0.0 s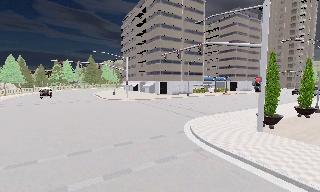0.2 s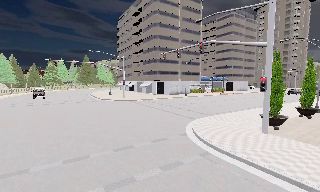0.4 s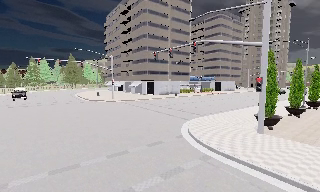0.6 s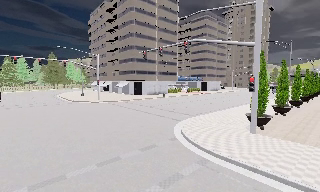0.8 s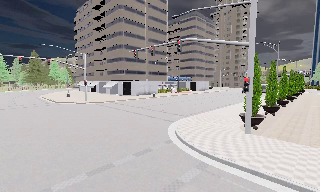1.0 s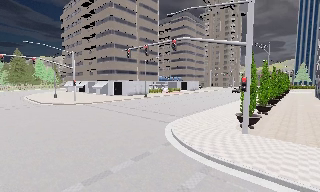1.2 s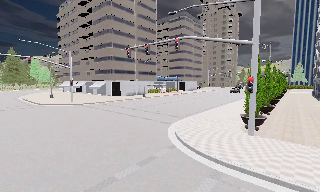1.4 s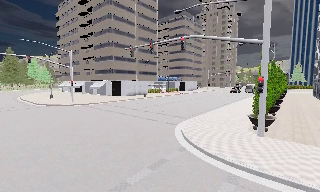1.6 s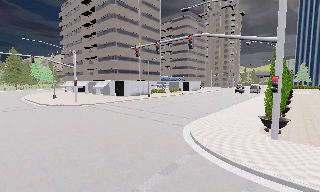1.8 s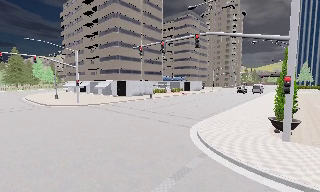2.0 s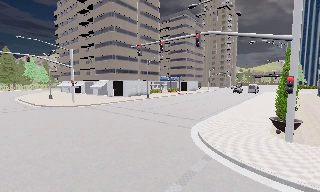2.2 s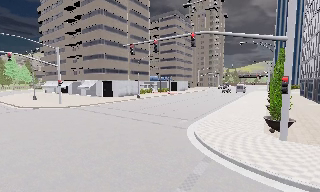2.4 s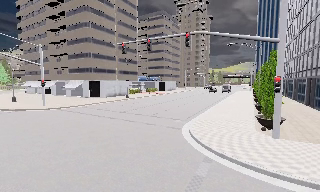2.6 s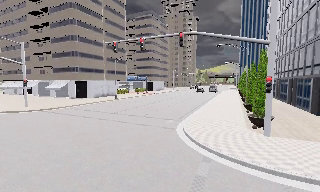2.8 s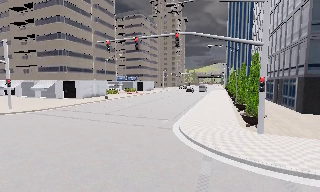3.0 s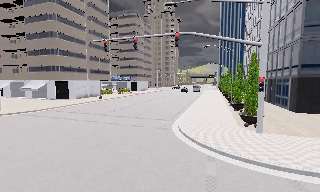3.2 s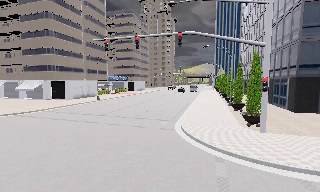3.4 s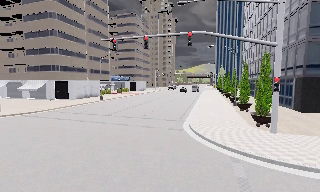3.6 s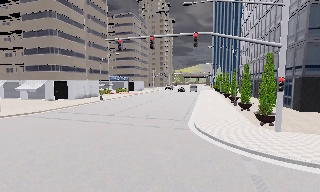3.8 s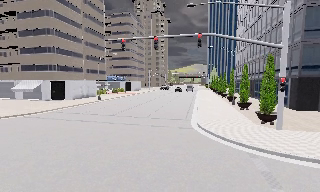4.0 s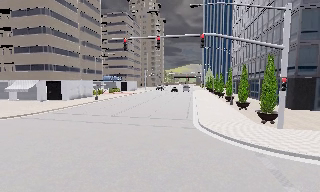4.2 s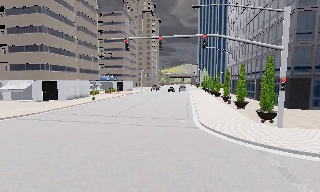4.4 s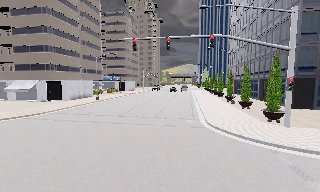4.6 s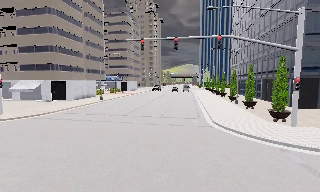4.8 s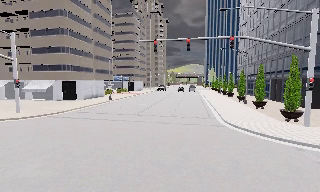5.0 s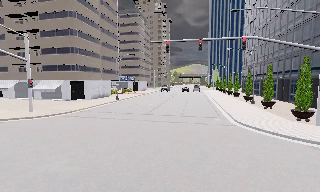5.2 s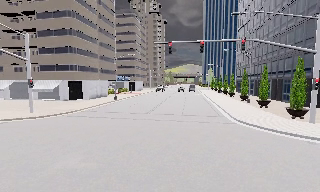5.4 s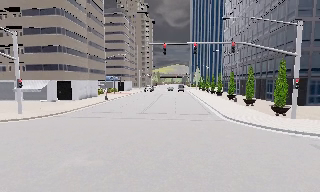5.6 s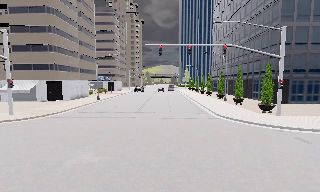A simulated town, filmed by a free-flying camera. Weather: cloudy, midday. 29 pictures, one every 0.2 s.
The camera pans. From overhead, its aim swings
clockwise.
0.0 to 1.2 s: The camera pans to its right, which is clockwise from overhead, by about 20 degrees. It travels forward and to its left, about 3.5 m, so what stands in front looms larger.
1.2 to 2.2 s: The camera travels to its left and forward, about 2.5 m.
2.2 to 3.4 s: The camera pans to its right, which is clockwise from overhead, by about 20 degrees. It travels to its left, about 3 m.
3.4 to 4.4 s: The camera travels to its left, about 3 m, so close, fixed things drift to the right.
4.4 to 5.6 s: The camera travels to its left and backward, about 4.5 m, so close, fixed things drift to the right.
The film runs forward here.
